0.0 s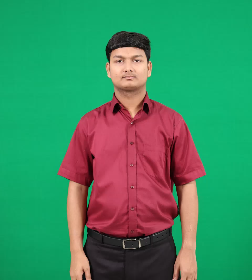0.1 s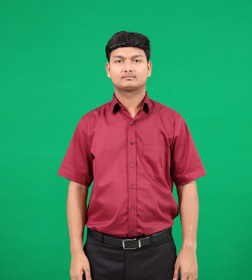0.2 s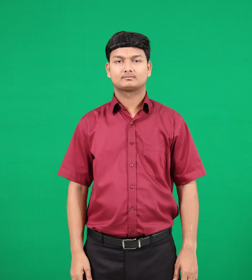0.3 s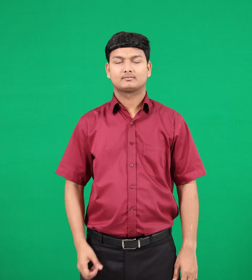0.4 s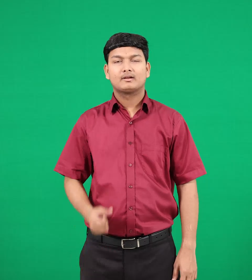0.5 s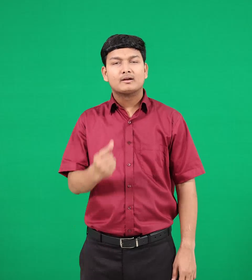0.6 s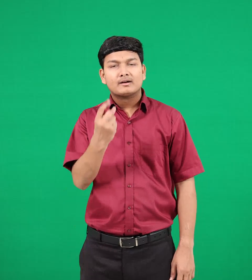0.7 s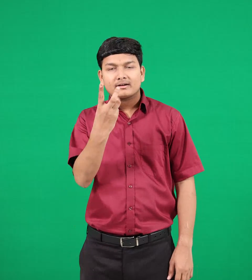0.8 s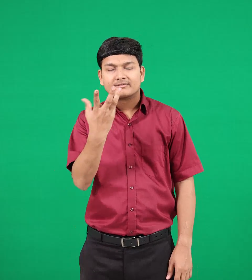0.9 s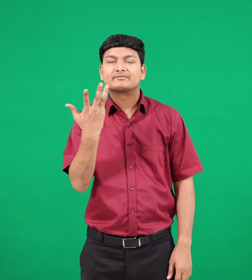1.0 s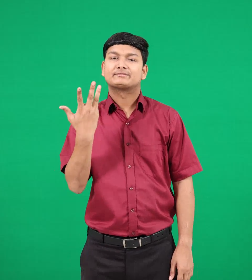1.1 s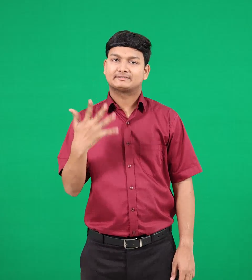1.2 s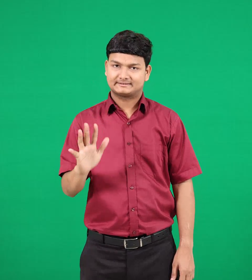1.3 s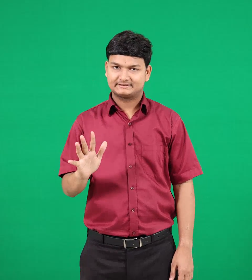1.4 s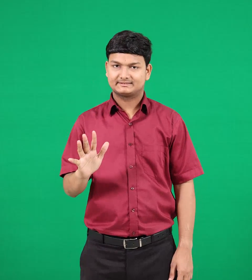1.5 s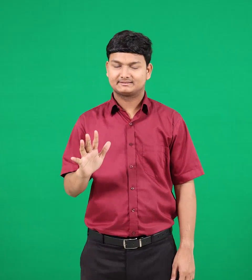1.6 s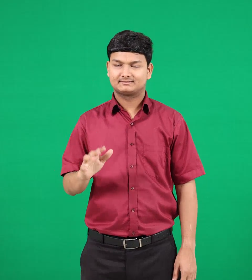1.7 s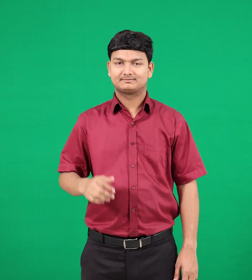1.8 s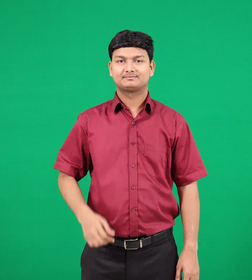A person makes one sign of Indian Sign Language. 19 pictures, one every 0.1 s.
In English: numbered
